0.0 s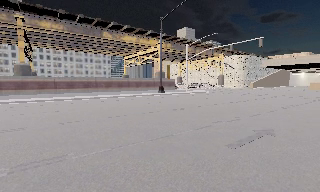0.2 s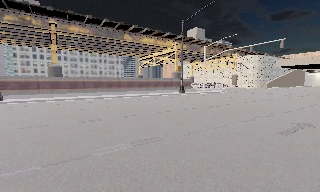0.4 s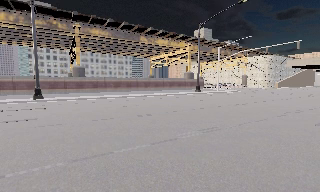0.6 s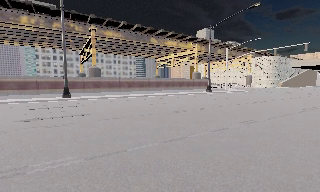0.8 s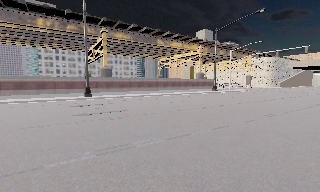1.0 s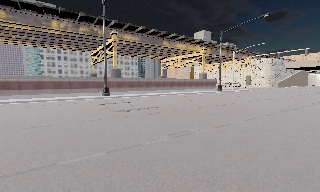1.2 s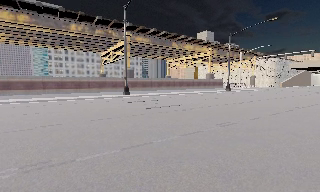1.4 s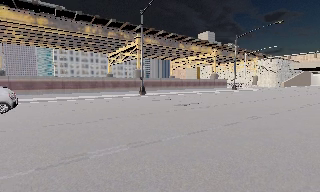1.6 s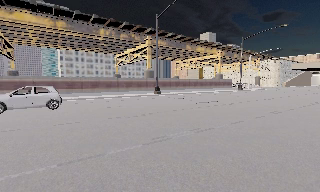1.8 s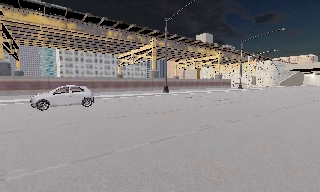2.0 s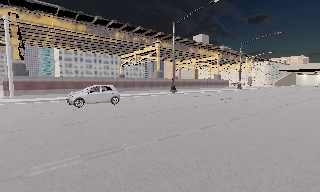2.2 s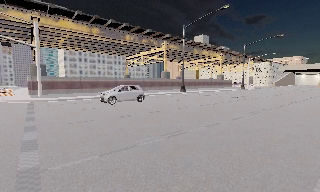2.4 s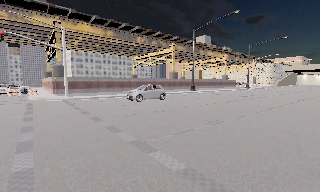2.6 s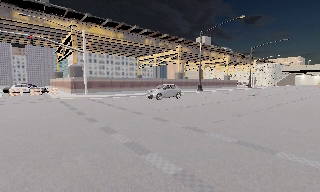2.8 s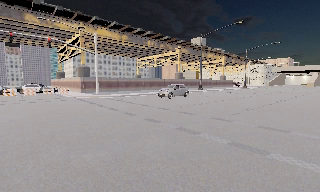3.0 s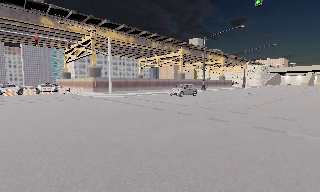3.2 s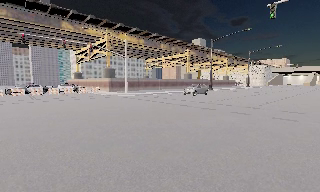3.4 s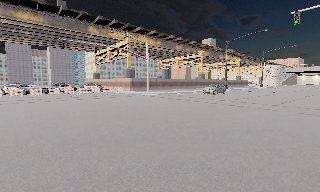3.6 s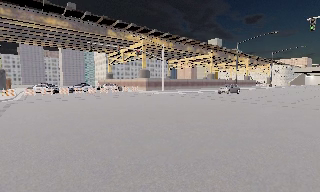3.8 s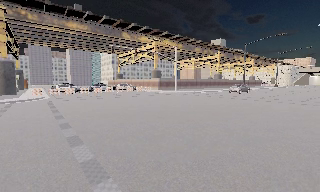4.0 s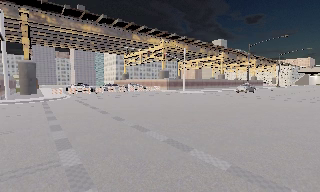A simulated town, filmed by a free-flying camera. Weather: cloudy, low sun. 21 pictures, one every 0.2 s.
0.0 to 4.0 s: The camera travels to its left and backward, about 45 m, so close, fixed things drift to the right.
The film runs backward here.
